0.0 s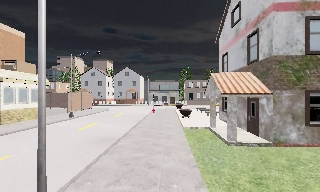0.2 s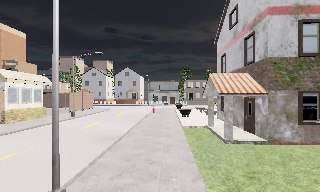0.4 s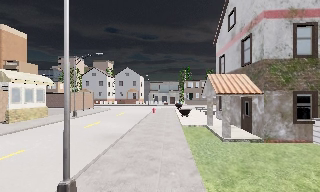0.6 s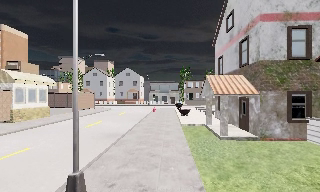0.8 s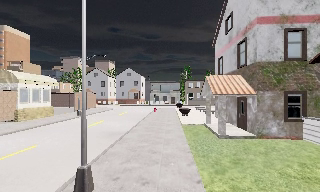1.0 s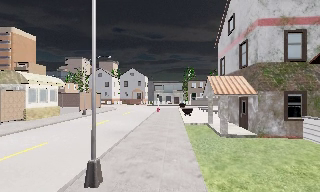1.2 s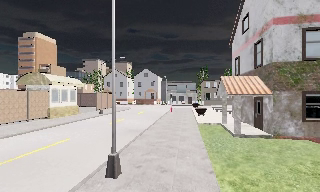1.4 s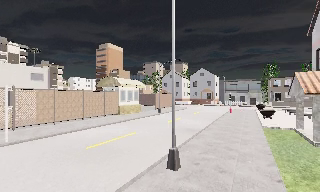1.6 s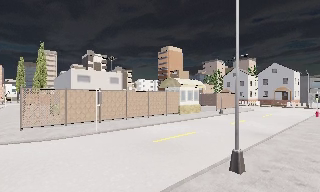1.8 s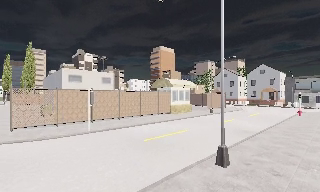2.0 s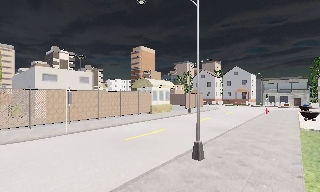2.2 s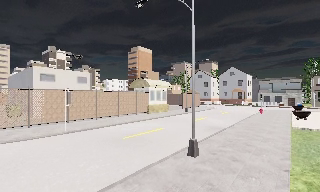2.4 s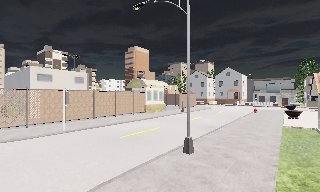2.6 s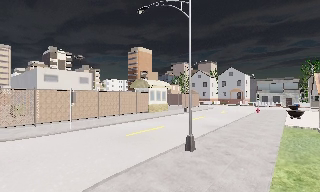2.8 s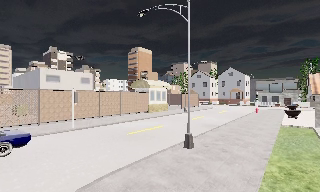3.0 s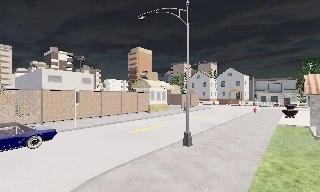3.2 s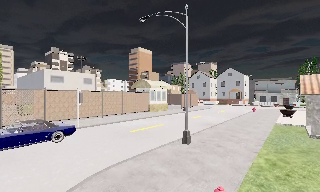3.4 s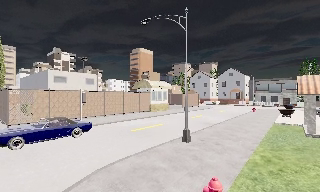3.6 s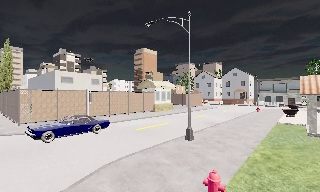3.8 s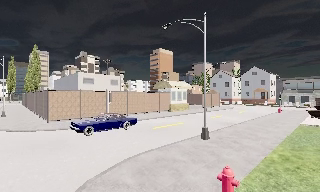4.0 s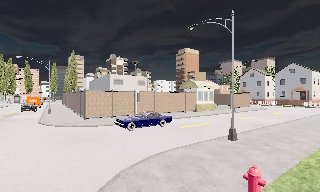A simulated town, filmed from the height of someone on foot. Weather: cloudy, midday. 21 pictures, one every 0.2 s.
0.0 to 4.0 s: The scene slides to the right, as the camera pans about 55 degrees to its left. It travels backward, about 7 m.
The film runs backward here.
